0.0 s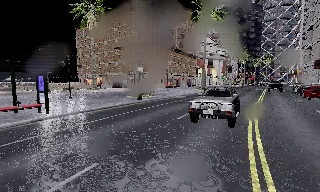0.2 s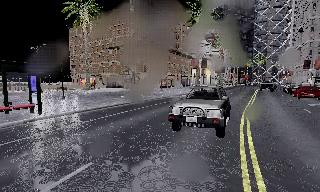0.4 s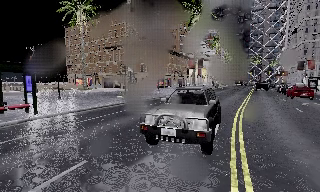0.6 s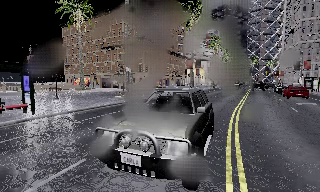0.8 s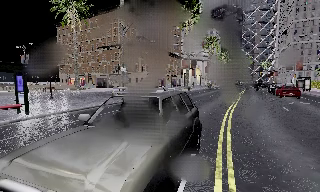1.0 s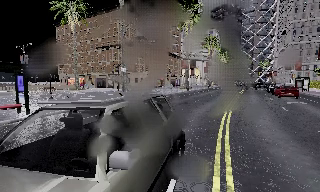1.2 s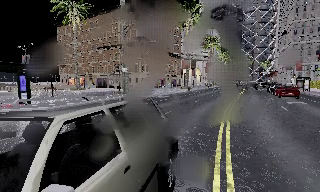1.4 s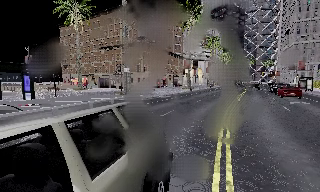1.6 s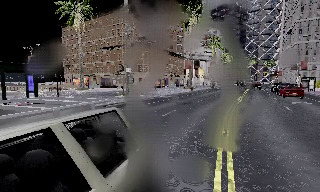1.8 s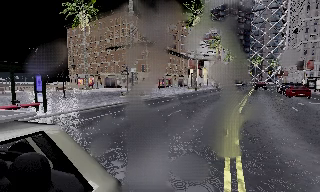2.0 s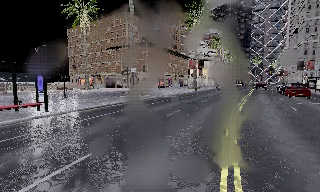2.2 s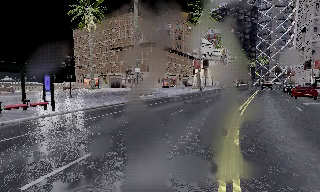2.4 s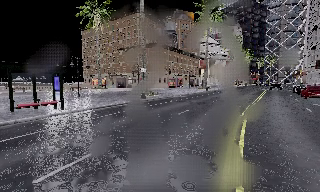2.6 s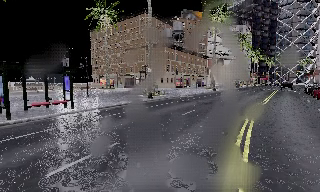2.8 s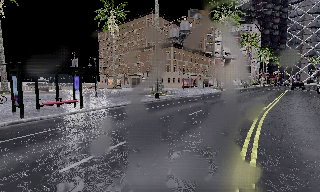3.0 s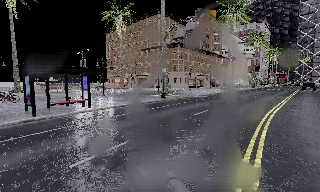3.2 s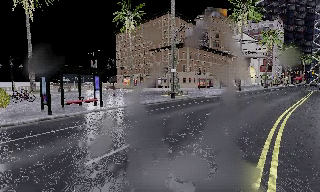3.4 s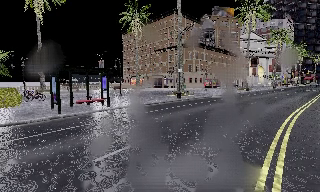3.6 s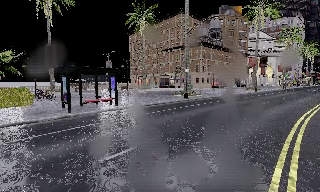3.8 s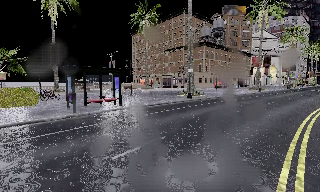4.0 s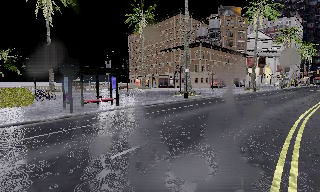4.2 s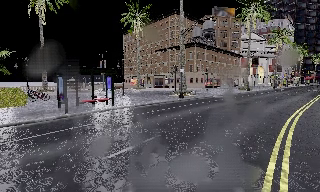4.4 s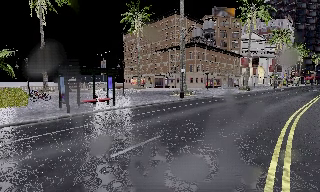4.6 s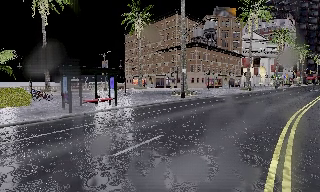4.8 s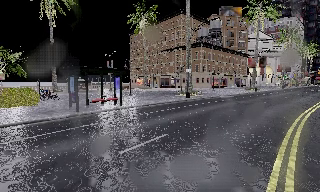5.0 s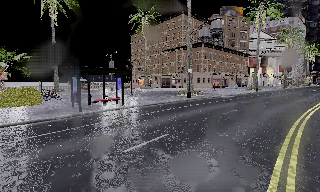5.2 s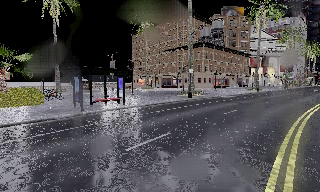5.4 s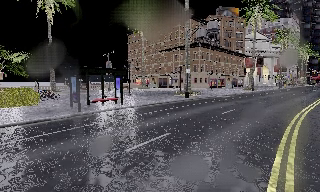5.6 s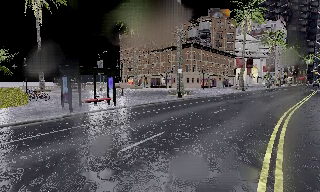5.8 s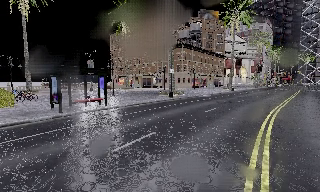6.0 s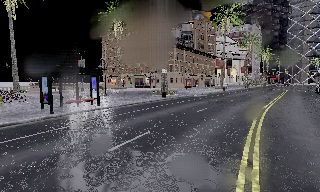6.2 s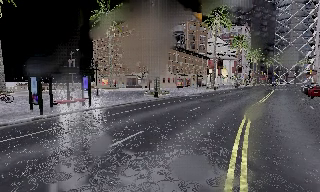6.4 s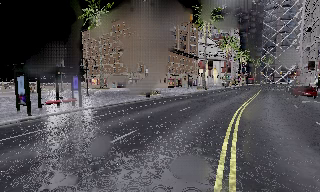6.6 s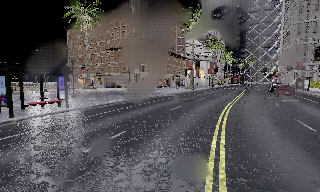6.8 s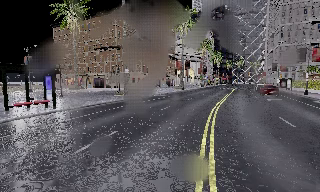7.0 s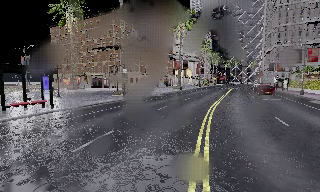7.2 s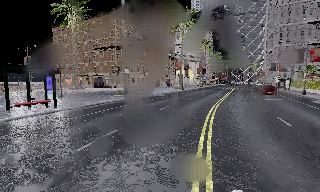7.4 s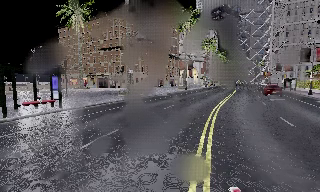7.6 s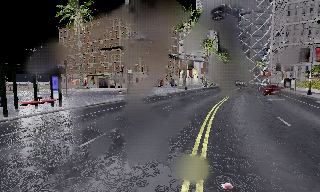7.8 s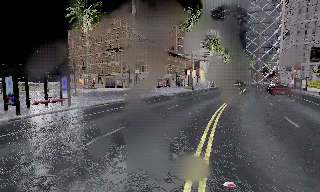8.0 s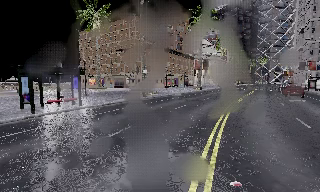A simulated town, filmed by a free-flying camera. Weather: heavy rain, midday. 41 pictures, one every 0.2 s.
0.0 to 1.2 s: The camera travels backward, about 0.5 m, so what stands in front gets smaller.
1.2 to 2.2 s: The camera shifts only a little, or ends up much as it began.
2.2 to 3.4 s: The scene slides to the right, as the camera pans about 15 degrees to its left. It travels backward, about 0.5 m, so what stands in front gets smaller.
3.4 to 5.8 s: The camera travels to its left and backward, about 1 m.
5.8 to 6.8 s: The camera pans to its right, which is clockwise from overhead, by about 15 degrees.
6.8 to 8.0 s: The camera travels backward, about 0.5 m, so what stands in front gets smaller.
The film runs forward here.
